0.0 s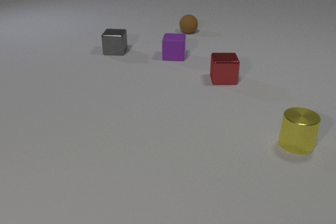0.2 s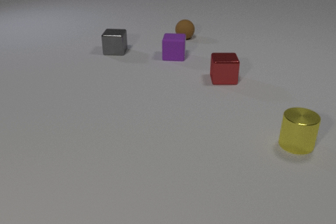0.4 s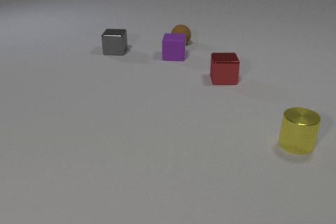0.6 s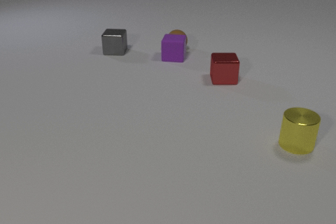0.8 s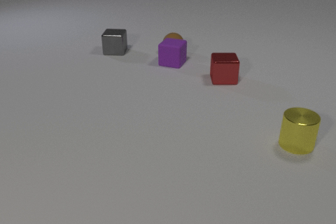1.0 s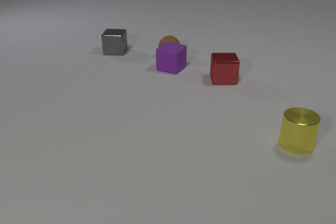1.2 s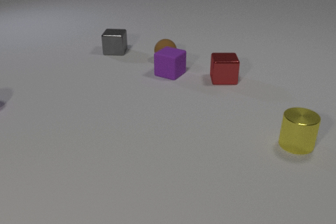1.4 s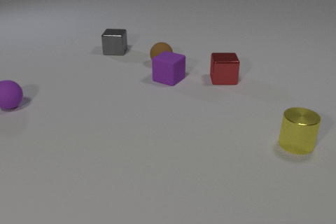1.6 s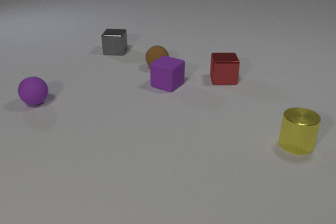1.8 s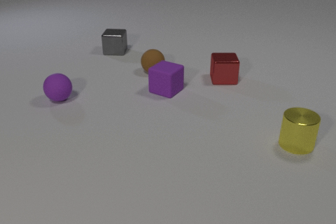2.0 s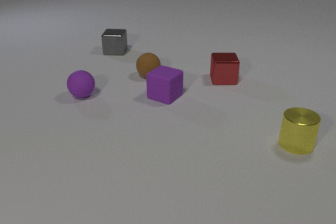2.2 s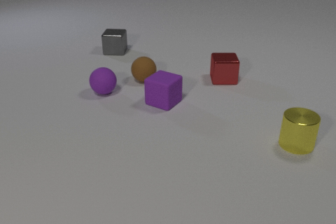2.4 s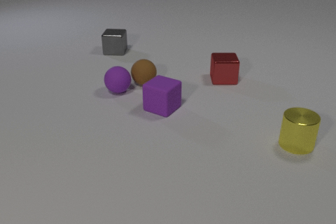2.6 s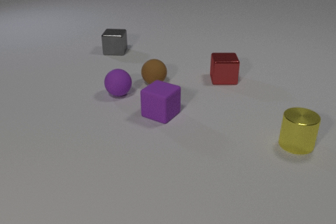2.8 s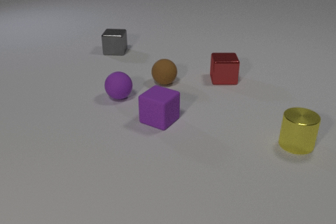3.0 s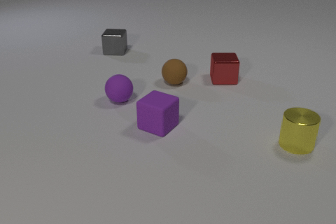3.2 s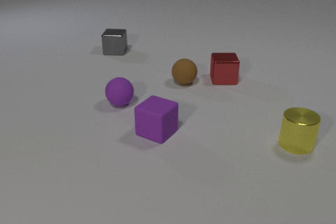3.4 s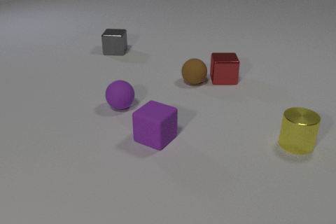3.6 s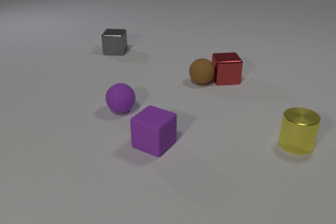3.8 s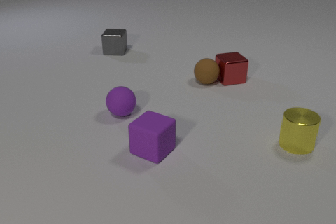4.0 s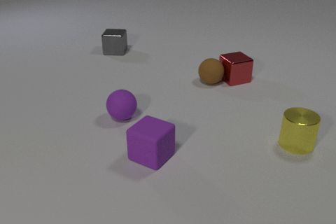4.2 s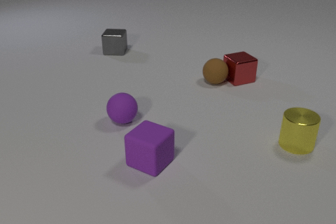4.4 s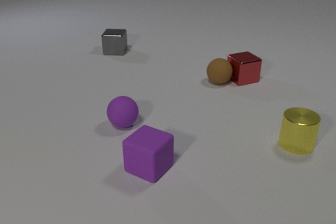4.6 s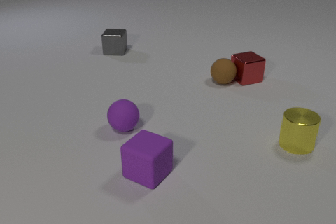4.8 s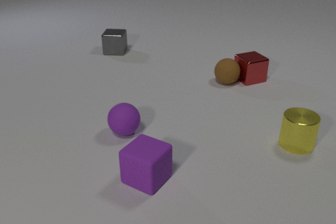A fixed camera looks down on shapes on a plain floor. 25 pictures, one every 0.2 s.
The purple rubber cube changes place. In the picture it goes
toward the camera.
The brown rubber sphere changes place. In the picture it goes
toward the camera.
0.0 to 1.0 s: The brown rubber sphere rolls toward the camera. The purple rubber cube slides toward the camera. The brown rubber sphere and the purple rubber cube collide.
1.0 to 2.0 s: The brown rubber sphere rolls toward the camera and to the left. The purple rubber cube slides toward the camera. The purple rubber sphere comes in at the left edge, rolls to the right.
2.0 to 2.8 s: The brown rubber sphere rolls toward the camera and to the right. The purple rubber cube slides toward the camera. The purple rubber sphere rolls to the right. The brown rubber sphere and the purple rubber sphere collide.
2.8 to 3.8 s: The brown rubber sphere rolls to the right. The purple rubber cube slides toward the camera. The purple rubber sphere rolls toward the camera. The red metal cube slides to the right. The brown rubber sphere and the red metal cube collide.
3.8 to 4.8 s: The brown rubber sphere rolls to the right. The purple rubber cube slides toward the camera. The purple rubber sphere rolls toward the camera. The red metal cube slides to the right.
Are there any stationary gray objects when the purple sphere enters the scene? yes.
What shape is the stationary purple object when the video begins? cube.
How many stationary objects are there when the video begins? 4.
